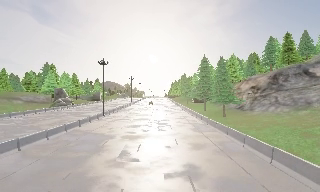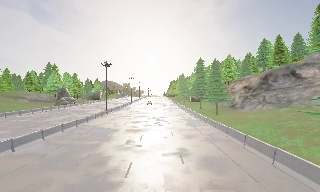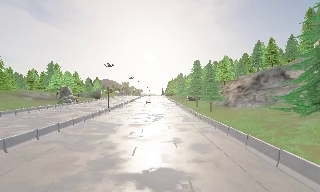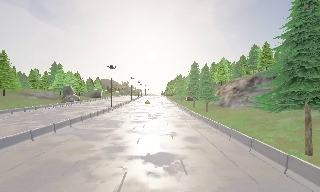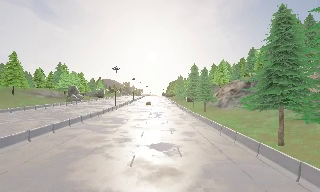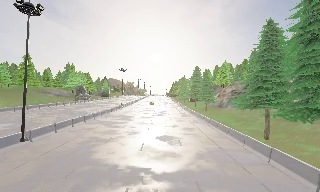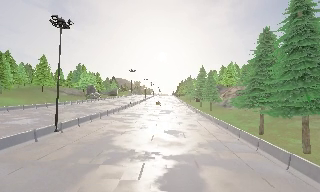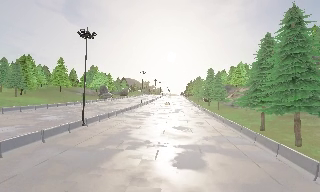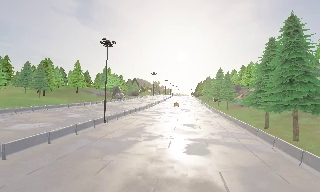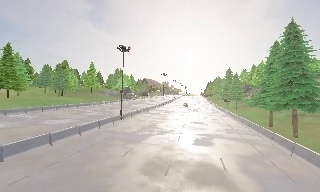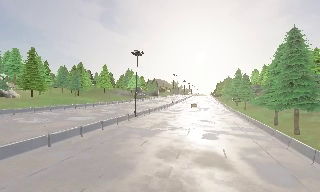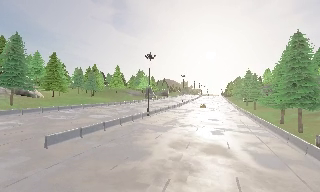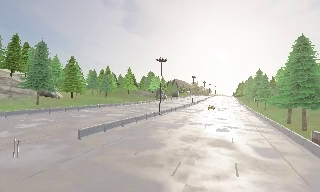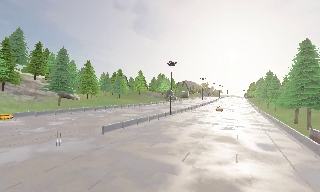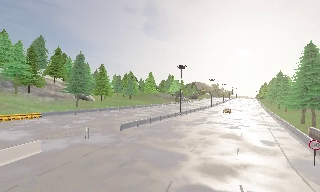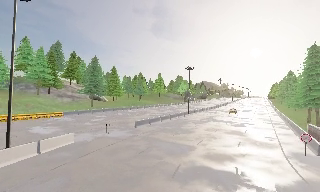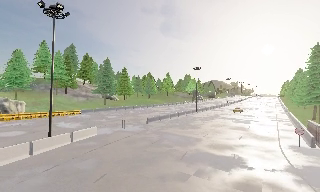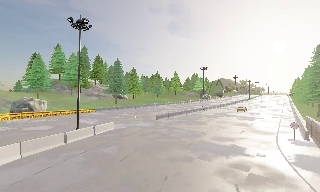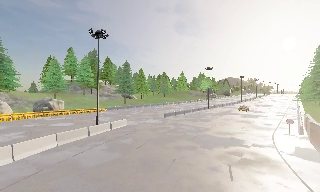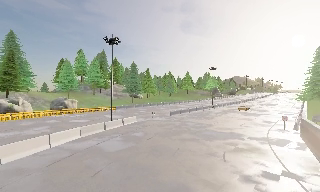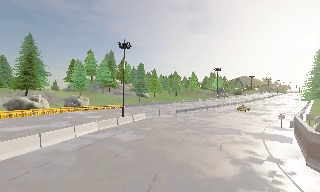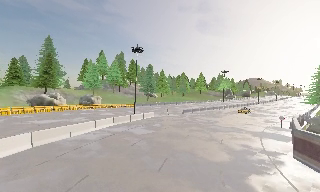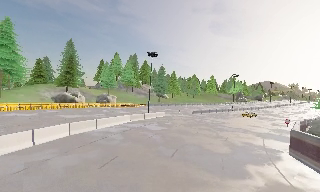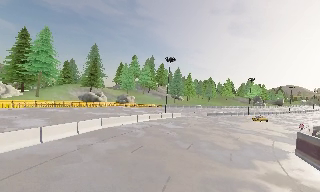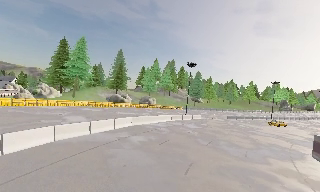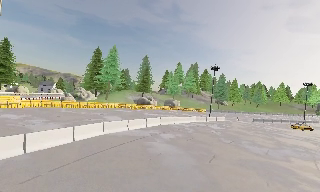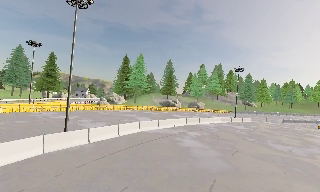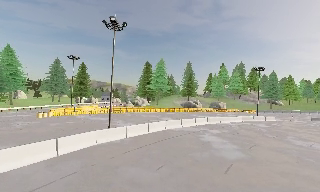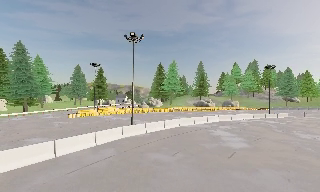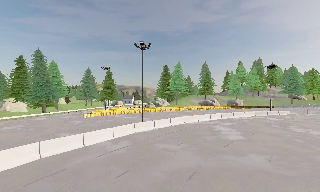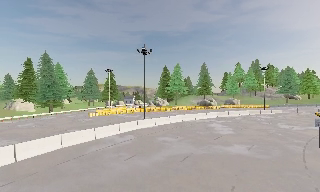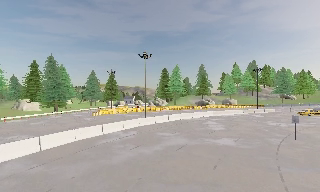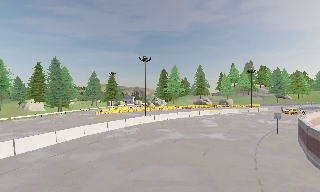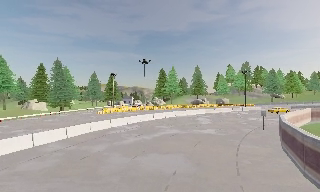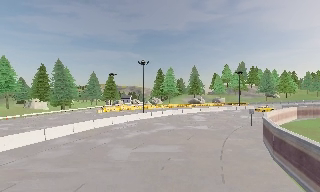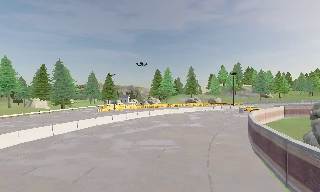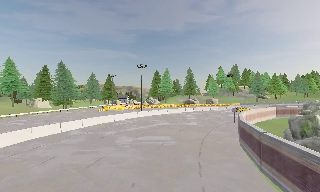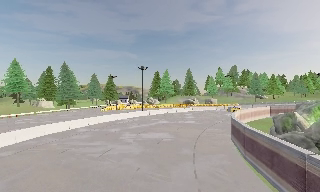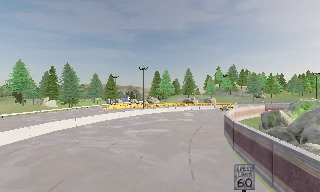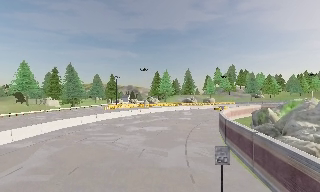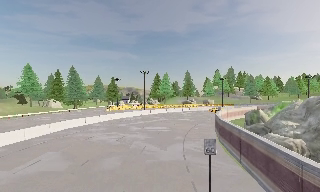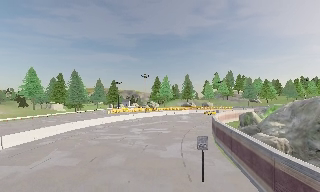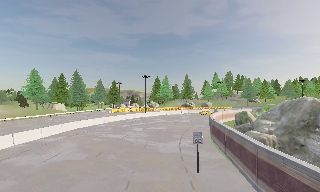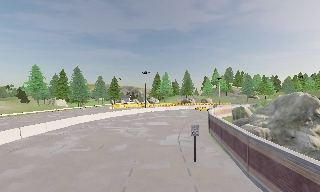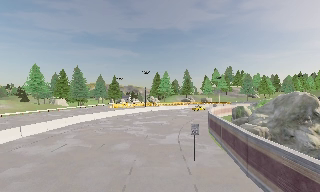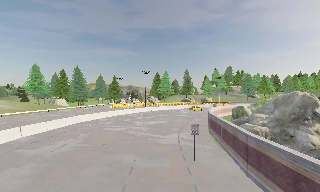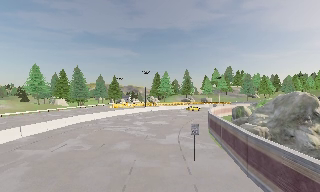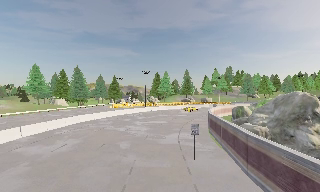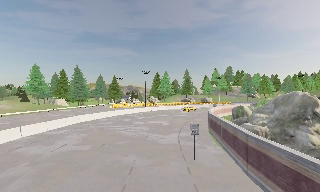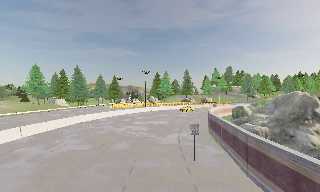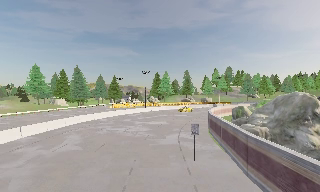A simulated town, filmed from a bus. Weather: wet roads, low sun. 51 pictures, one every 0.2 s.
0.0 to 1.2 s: The camera travels backward, about 17 m, so what stands in front gets smaller.
1.2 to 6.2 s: The scene slides to the right, as the camera pans about 90 degrees to its left. It travels backward, about 60 m.
6.2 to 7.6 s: The camera travels backward, about 14 m, so what stands in front gets smaller.
7.6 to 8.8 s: The camera travels backward, about 7 m, so what stands in front gets smaller. It loses speed.
8.8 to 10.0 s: The camera keeps its place and its aim.
The film runs backward here.
